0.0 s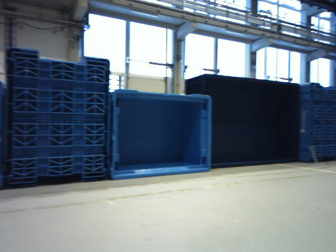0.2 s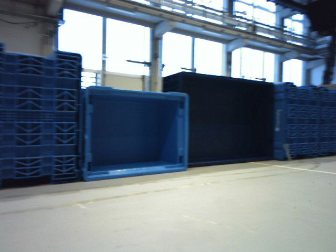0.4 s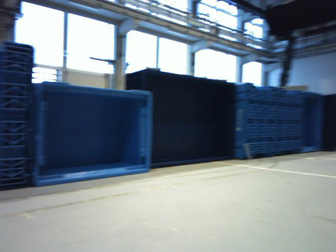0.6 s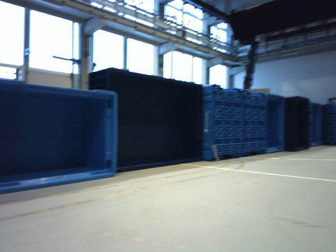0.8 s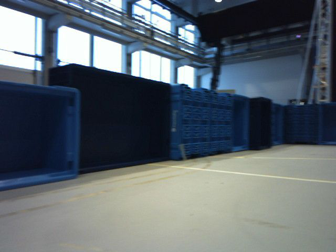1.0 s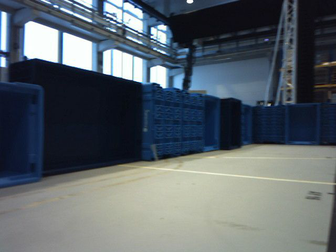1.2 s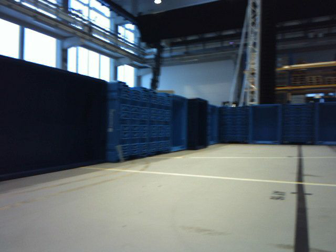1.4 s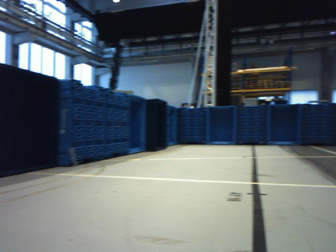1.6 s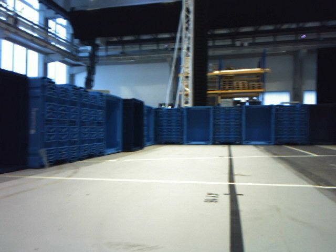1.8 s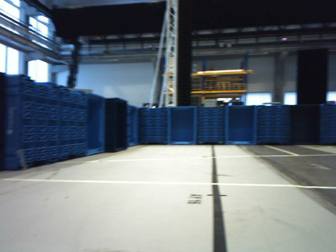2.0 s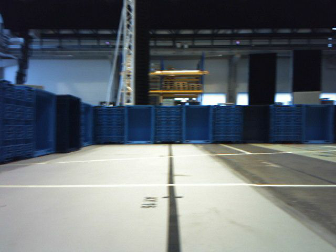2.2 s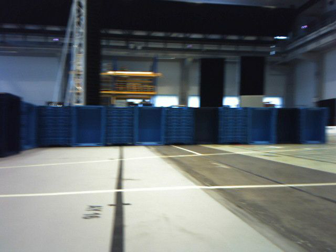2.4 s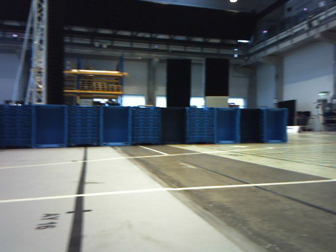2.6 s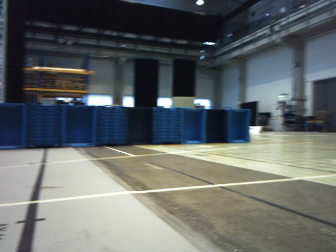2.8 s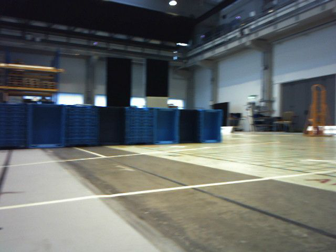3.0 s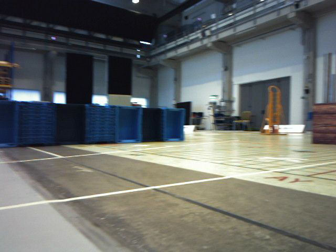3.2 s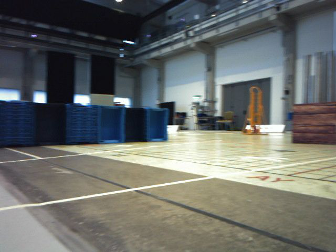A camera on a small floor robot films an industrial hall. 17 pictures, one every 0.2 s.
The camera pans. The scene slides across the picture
to the left.
The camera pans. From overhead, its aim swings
clockwise.
0.0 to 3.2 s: The scene slides to the left, as the camera pans about 100 degrees to its right. It travels forward, about 0.5 m.
The film runs forward here.
